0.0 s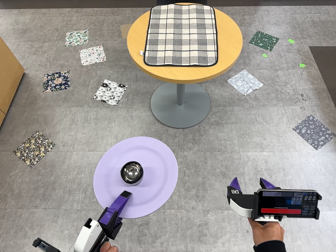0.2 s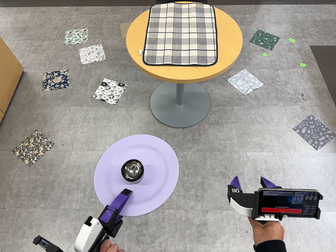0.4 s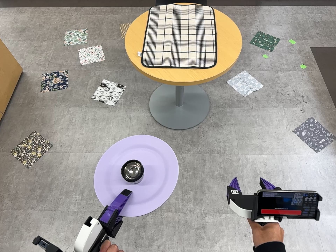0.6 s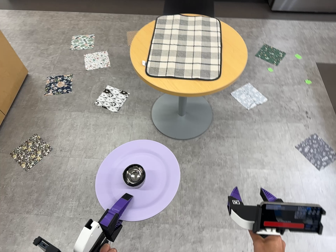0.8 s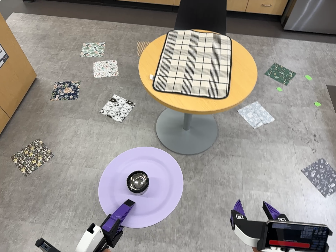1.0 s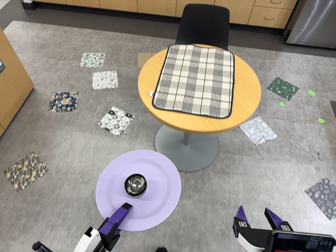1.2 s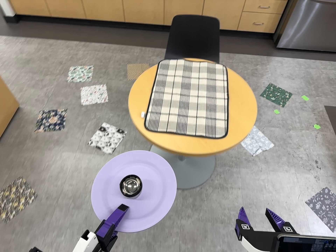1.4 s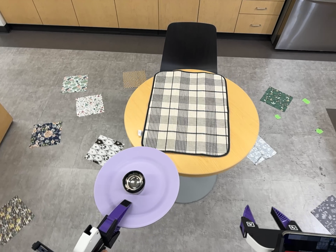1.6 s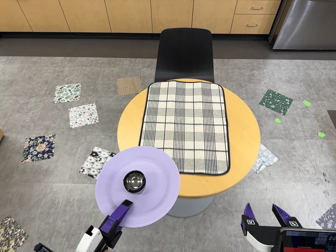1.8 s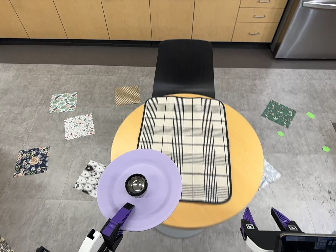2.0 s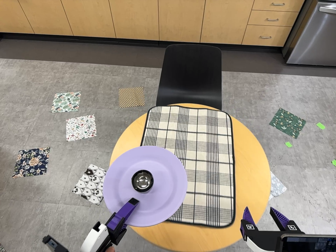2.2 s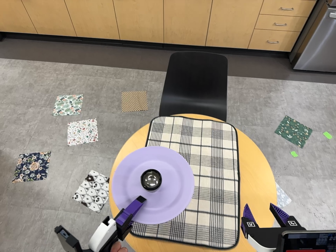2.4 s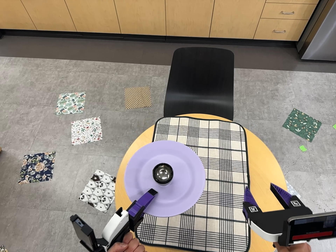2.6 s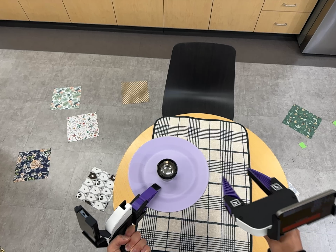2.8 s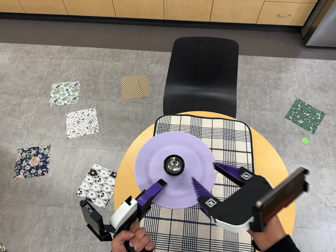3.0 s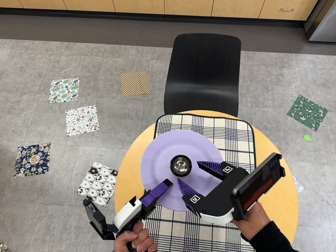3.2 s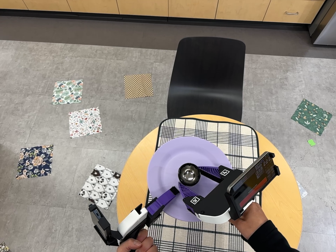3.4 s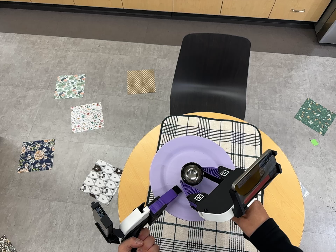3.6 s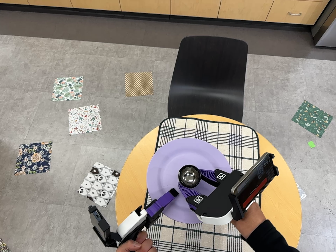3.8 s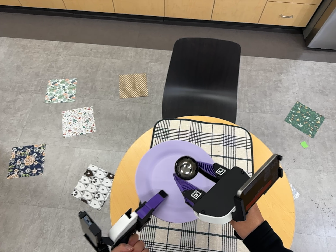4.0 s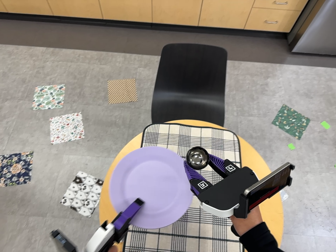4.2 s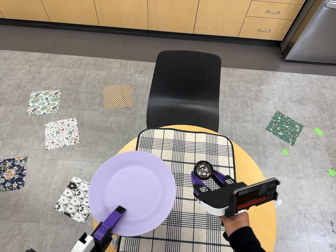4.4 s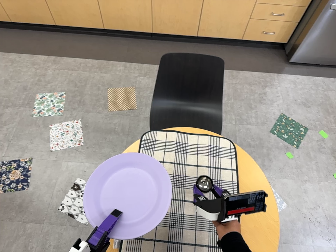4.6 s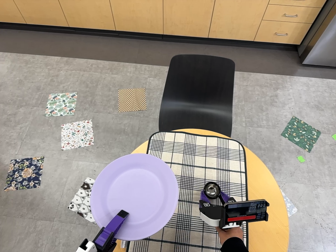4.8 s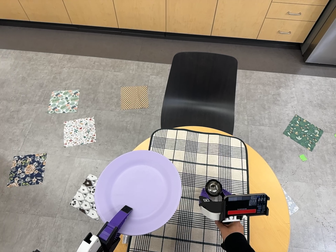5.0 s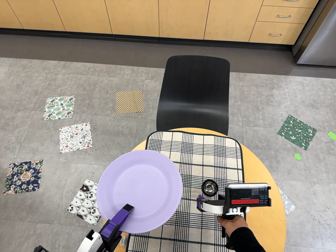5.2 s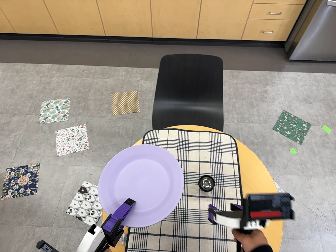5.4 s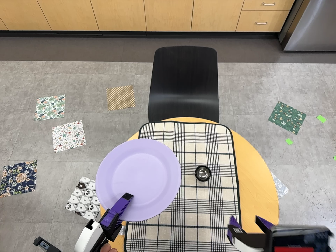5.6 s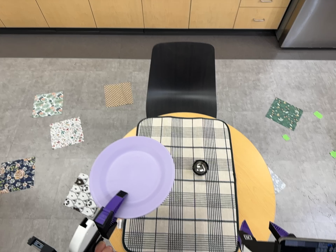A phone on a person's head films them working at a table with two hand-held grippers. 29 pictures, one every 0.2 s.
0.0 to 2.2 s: The camera travels toward the top of its view and forward, about 90 cm, so close, fixed things drift downward.
2.2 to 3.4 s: The camera travels toward the top of its view and forward, about 24 cm, so close, fixed things drift downward. Its aim tips toward the bottom of its view by about 10 degrees.
3.4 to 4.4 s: The camera shifts only a little, or ends up much as it began.
4.4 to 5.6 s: The camera travels toward the bottom of its view and backward, about 8 cm, so close, fixed things drift upward.
The film runs forward here.
